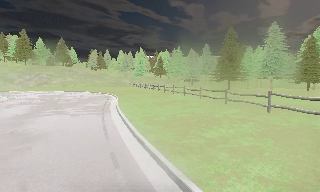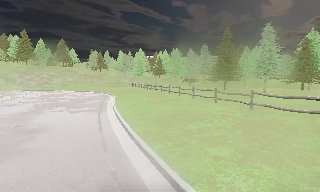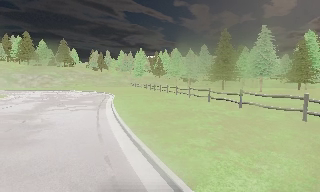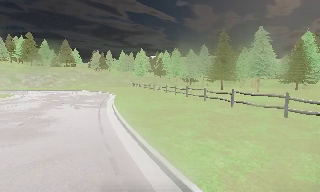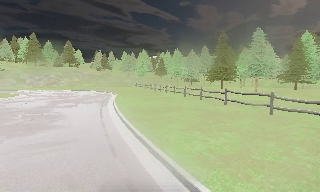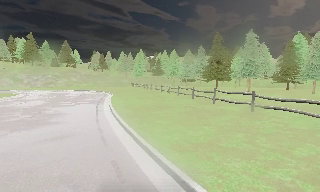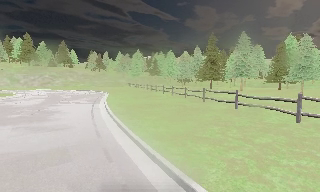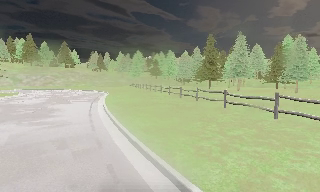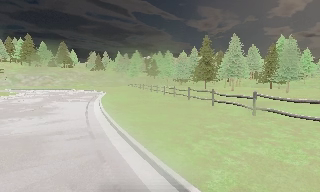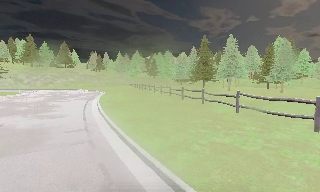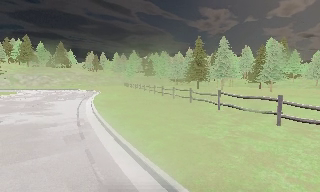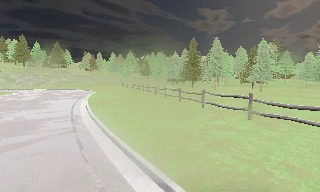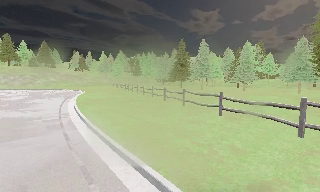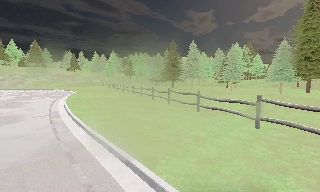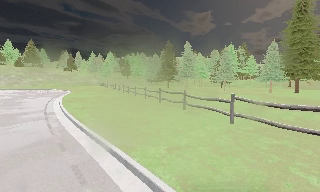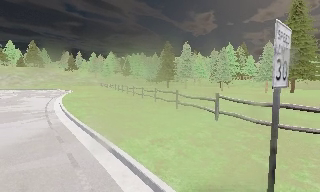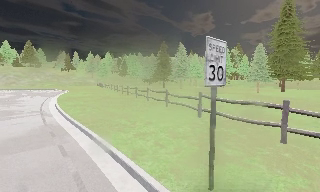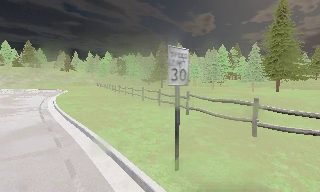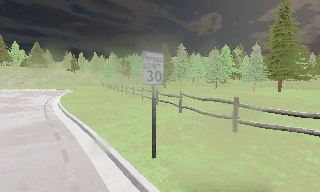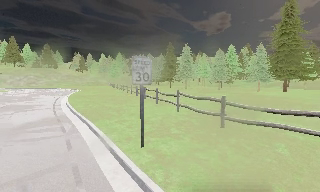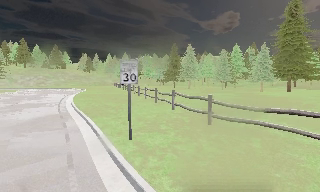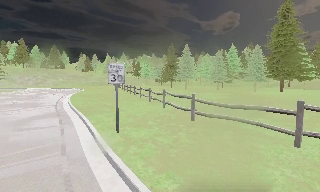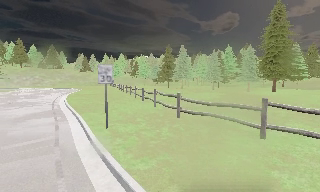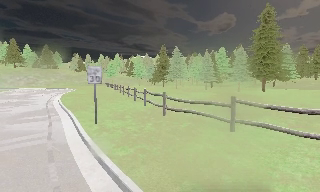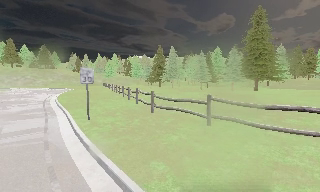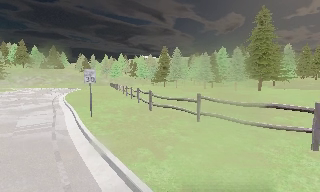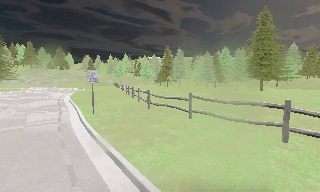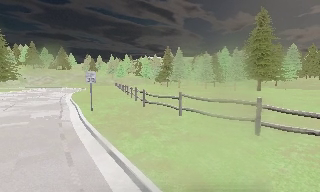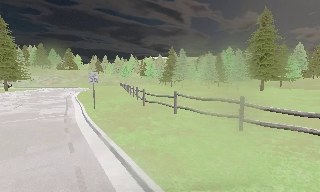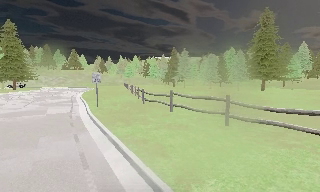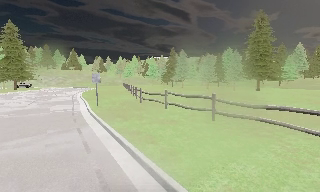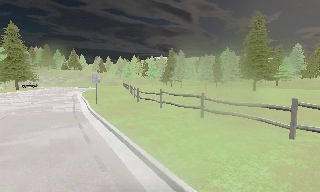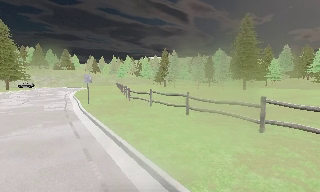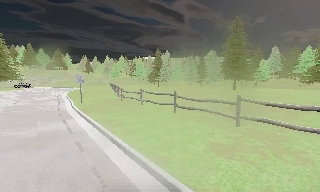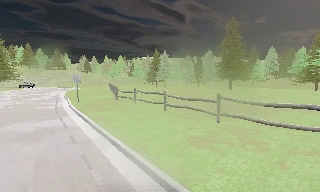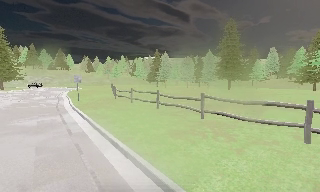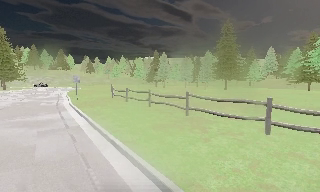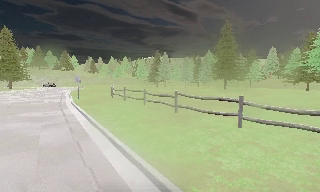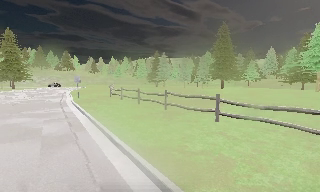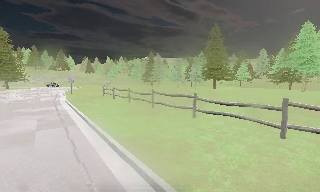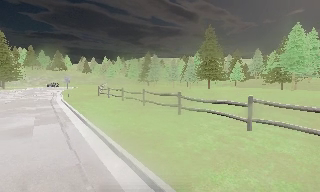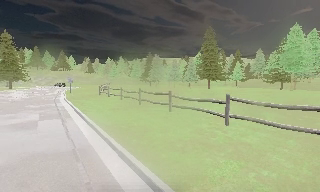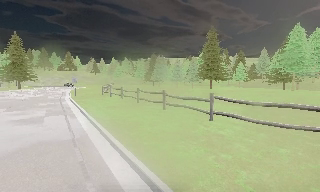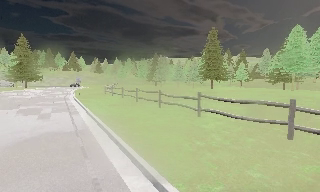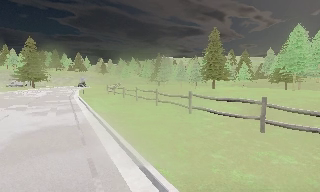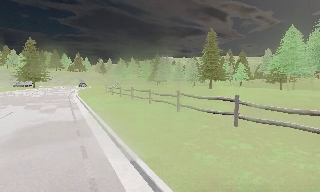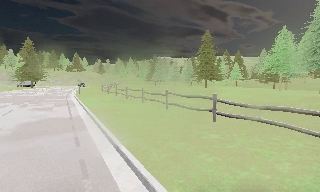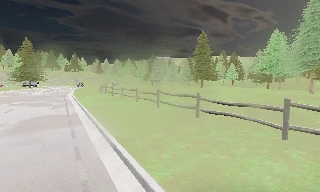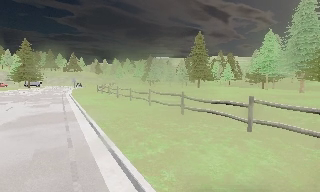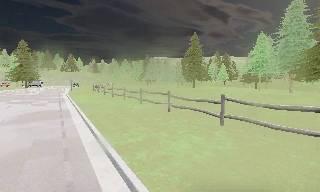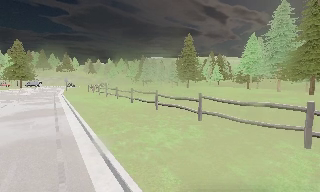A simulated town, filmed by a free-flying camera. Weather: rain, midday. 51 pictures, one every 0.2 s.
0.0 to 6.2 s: The camera travels backward and to its right, about 30 m, so what stands in front gets smaller.
6.2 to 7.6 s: The camera travels backward and to its right, about 7 m, so what stands in front gets smaller. It gains speed.
7.6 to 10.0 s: The camera travels backward and to its right, about 12 m, so what stands in front gets smaller.
The film runs backward here.
